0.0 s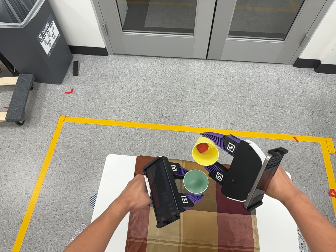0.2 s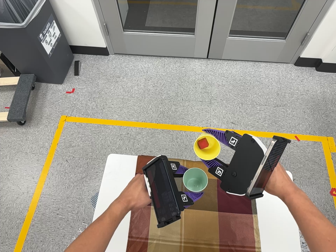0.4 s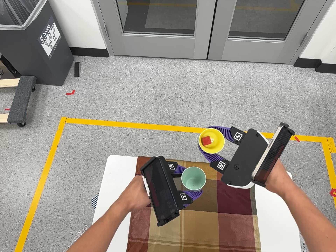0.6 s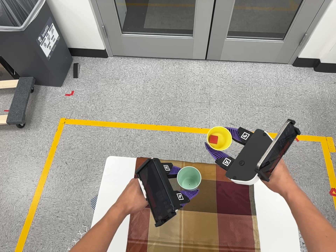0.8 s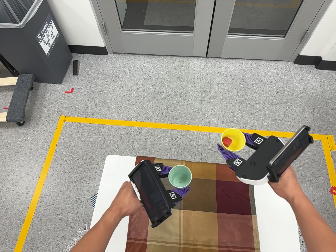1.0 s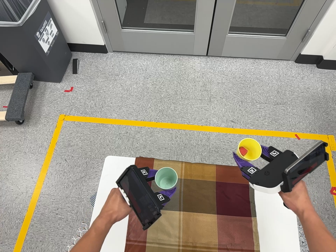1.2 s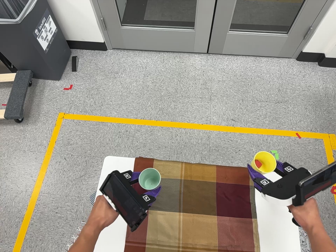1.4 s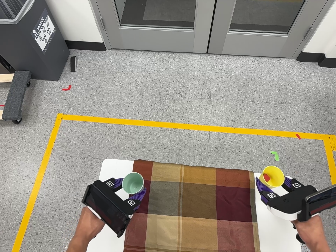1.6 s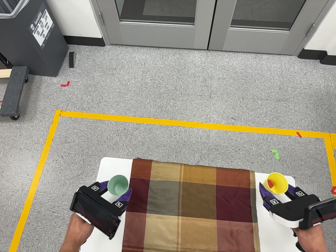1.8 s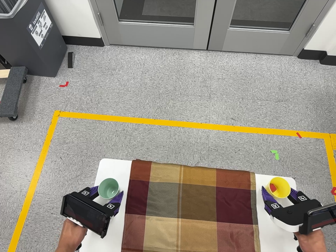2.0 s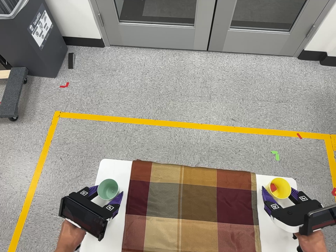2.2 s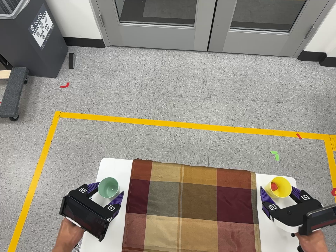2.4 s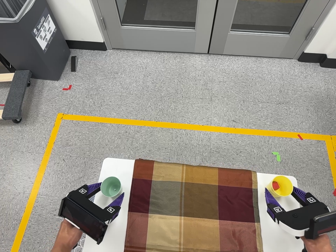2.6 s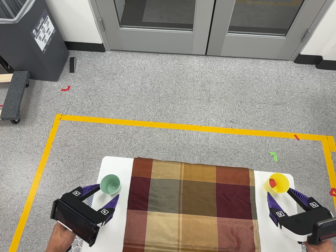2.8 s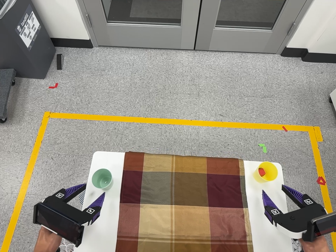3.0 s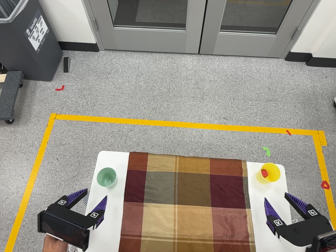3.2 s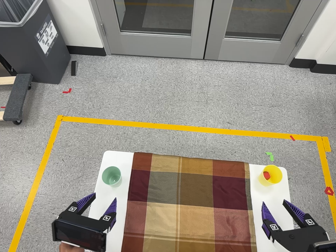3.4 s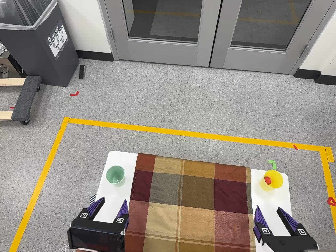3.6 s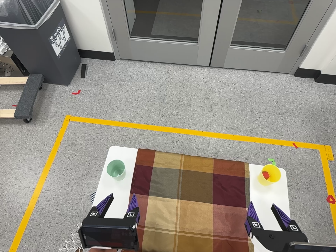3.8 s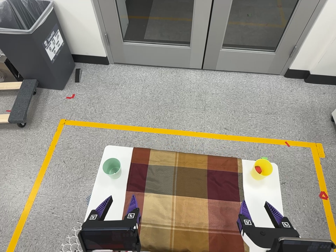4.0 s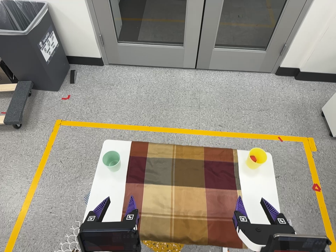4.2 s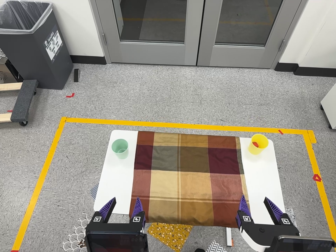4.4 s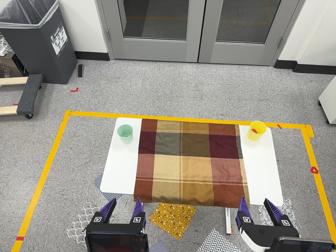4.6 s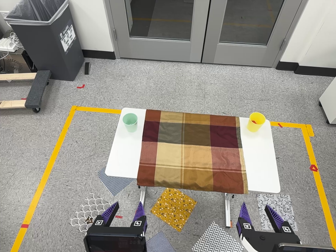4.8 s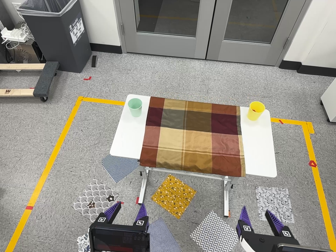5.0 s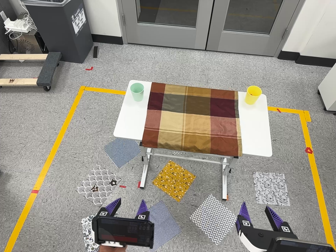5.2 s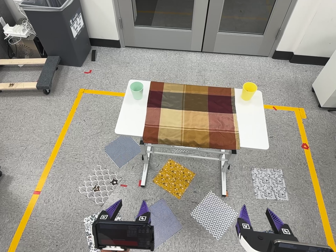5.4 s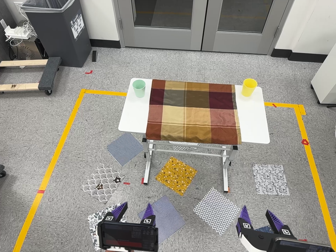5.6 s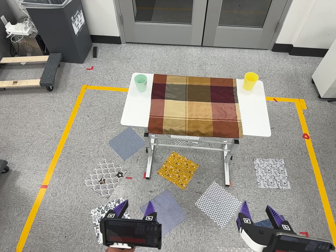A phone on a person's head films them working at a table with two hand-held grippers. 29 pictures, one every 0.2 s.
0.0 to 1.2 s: The camera travels toward the top of its view, about 5 cm.
1.2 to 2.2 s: The camera shifts only a little, or ends up much as it began.
2.2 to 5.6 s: The camera travels toward the bottom of its view and backward, about 80 cm, so close, fixed things drift upward. Its aim tips toward the top of its view by about 10 degrees.
The film runs backward here.
